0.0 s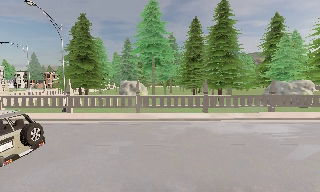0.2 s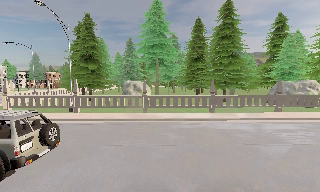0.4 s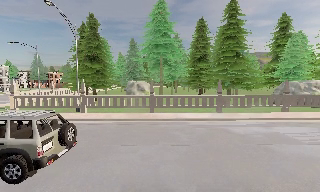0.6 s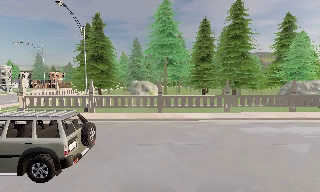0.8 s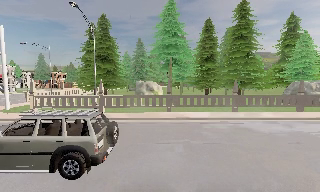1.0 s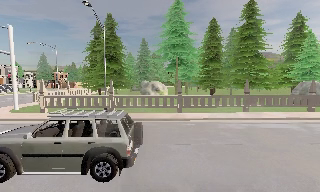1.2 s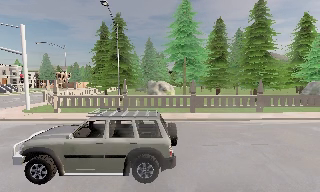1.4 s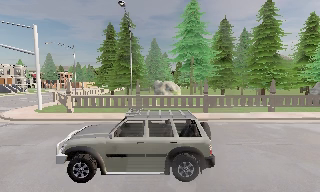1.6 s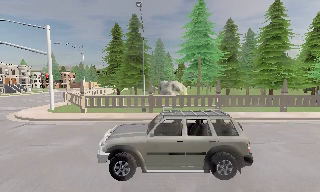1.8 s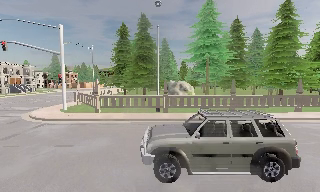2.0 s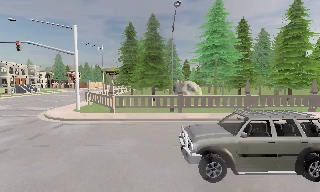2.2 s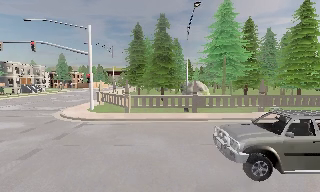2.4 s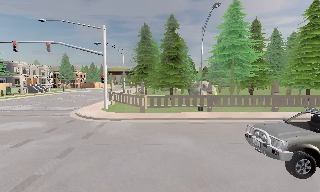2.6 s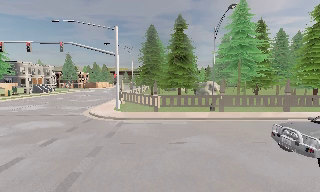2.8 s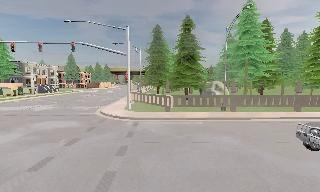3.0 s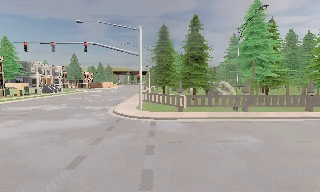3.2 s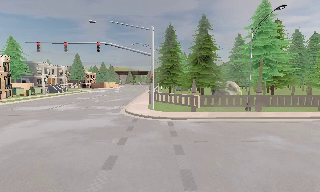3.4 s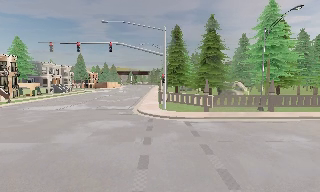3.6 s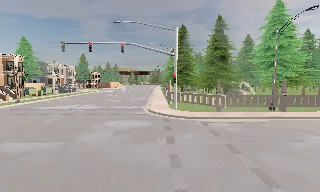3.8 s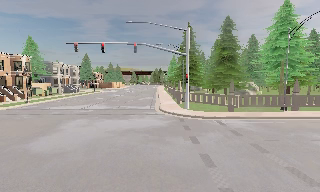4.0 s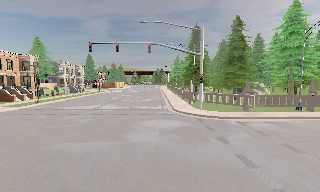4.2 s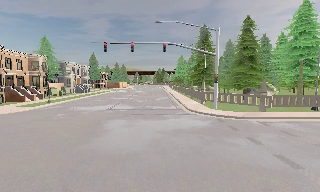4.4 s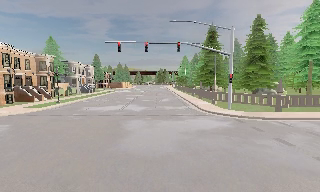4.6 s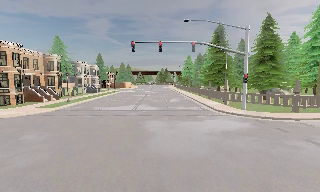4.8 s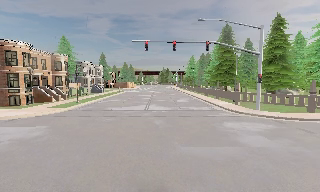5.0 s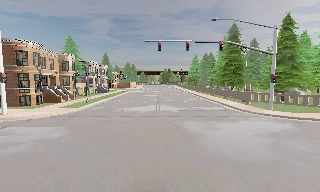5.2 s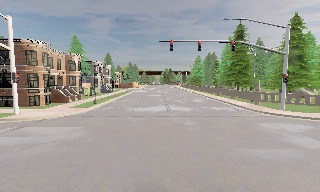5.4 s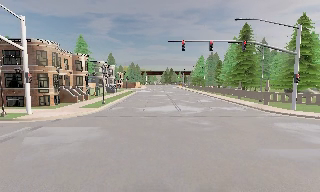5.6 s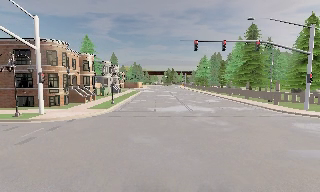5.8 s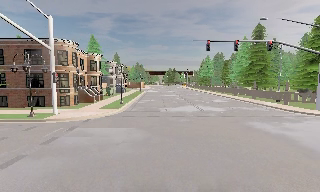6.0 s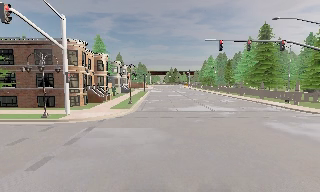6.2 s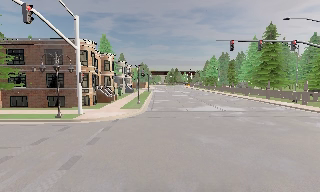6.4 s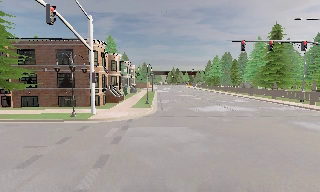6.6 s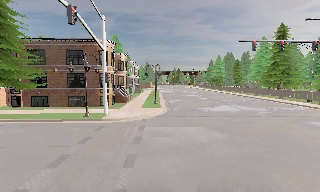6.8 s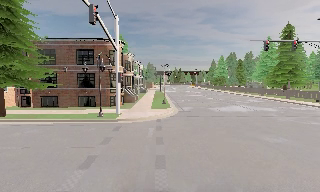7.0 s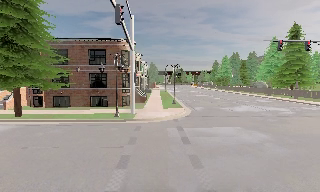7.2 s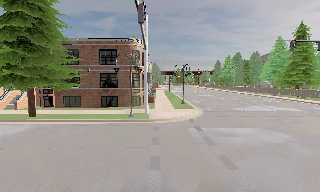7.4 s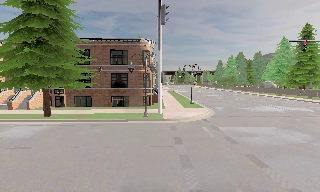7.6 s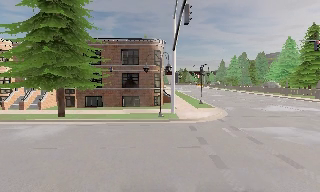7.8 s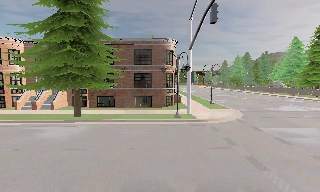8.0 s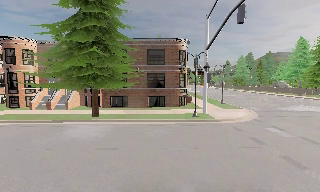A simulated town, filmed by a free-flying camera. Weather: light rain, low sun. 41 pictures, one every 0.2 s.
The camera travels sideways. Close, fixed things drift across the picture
to the right.
0.0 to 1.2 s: The camera travels to its left, about 4.5 m, so close, fixed things drift to the right. It gains speed.
1.2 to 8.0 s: The camera travels to its left, about 40 m, so close, fixed things drift to the right.
The film runs backward here.
